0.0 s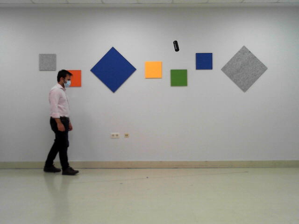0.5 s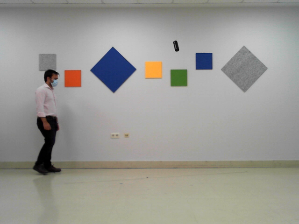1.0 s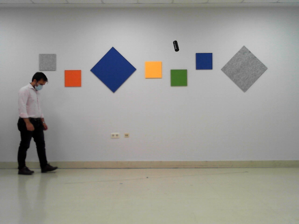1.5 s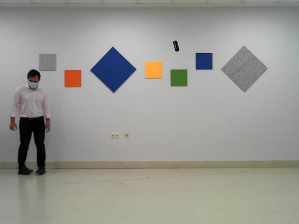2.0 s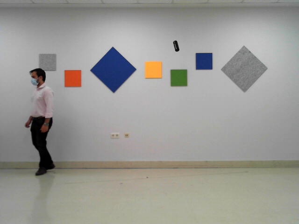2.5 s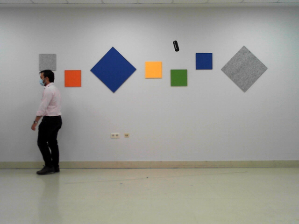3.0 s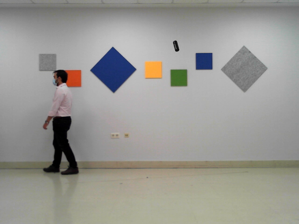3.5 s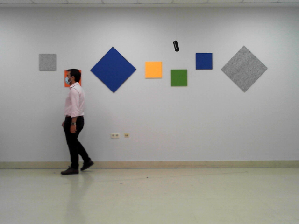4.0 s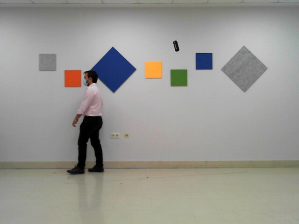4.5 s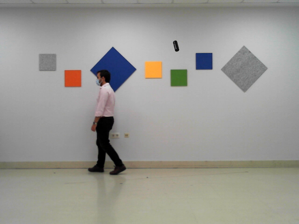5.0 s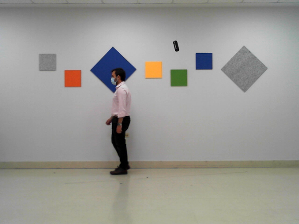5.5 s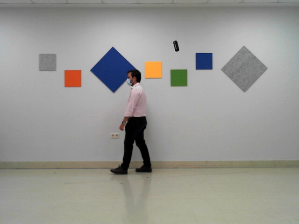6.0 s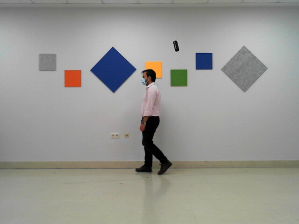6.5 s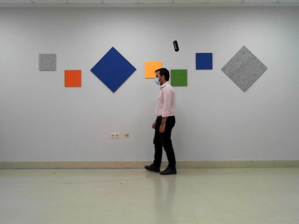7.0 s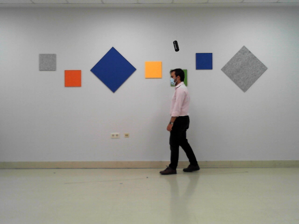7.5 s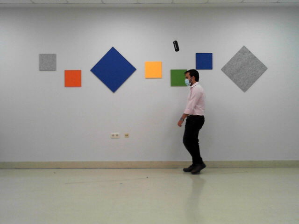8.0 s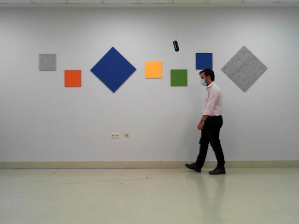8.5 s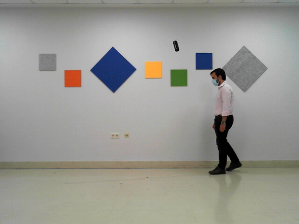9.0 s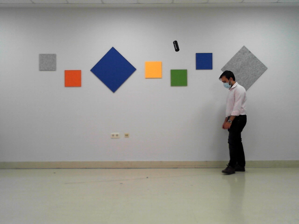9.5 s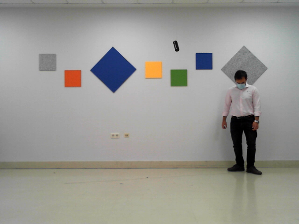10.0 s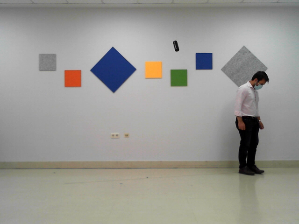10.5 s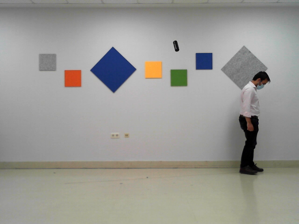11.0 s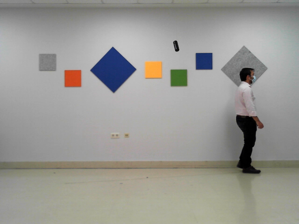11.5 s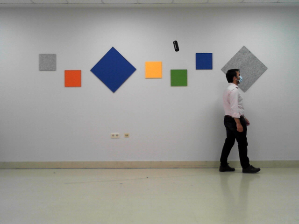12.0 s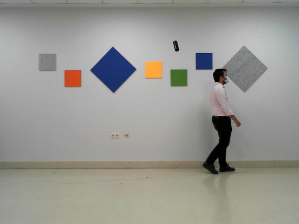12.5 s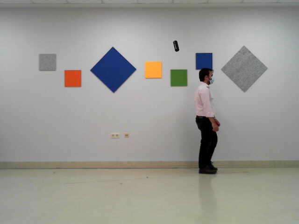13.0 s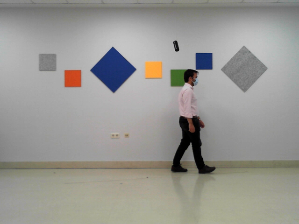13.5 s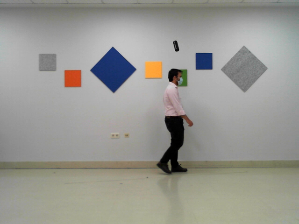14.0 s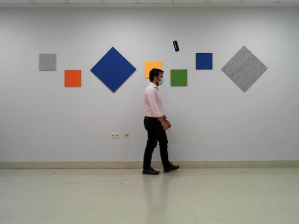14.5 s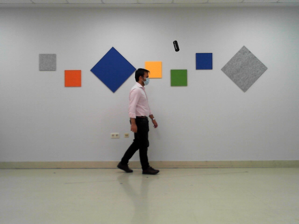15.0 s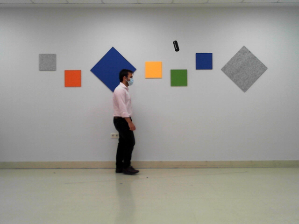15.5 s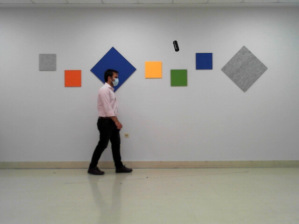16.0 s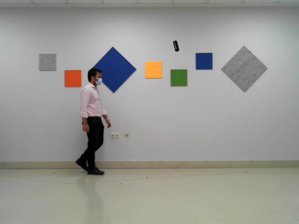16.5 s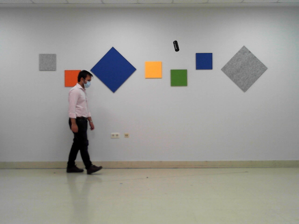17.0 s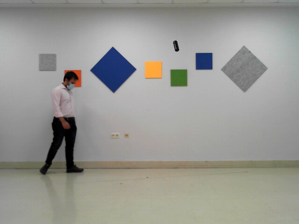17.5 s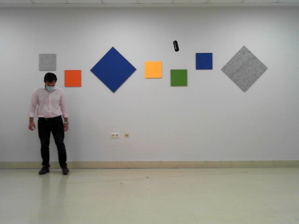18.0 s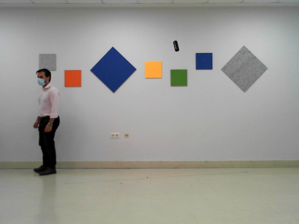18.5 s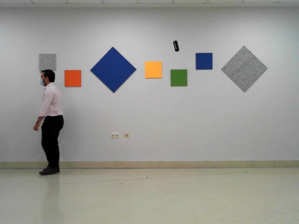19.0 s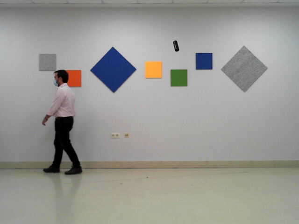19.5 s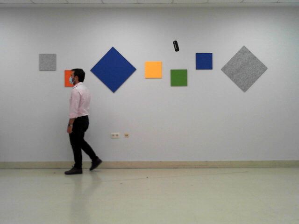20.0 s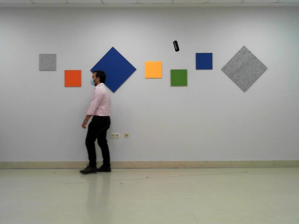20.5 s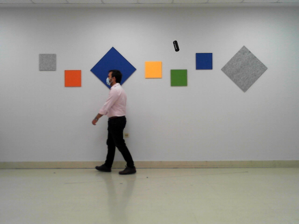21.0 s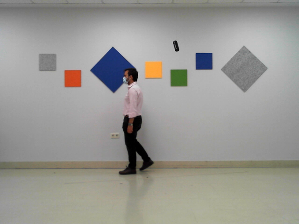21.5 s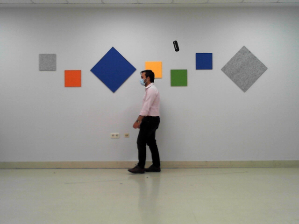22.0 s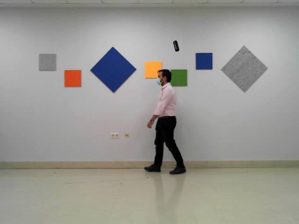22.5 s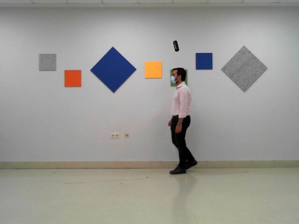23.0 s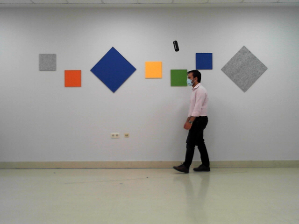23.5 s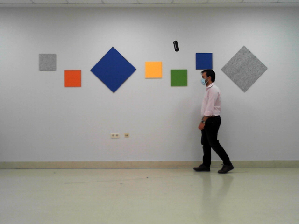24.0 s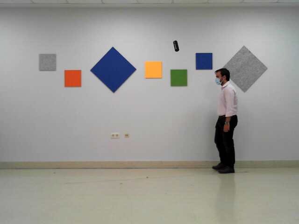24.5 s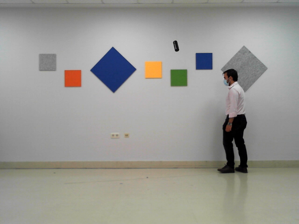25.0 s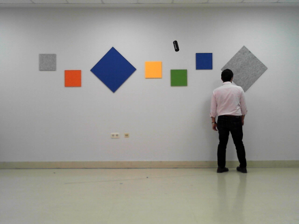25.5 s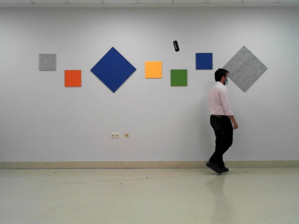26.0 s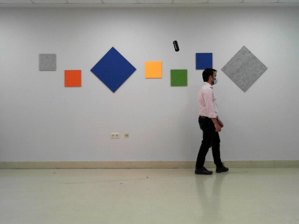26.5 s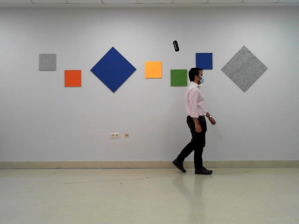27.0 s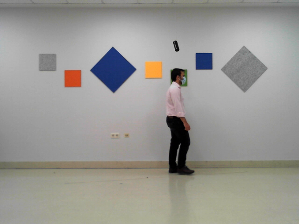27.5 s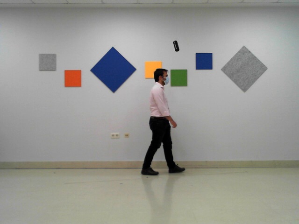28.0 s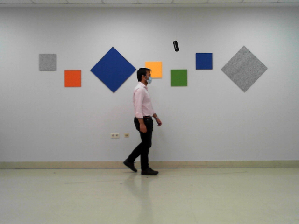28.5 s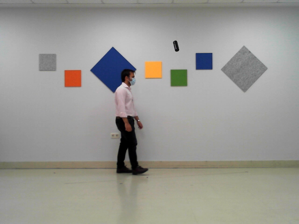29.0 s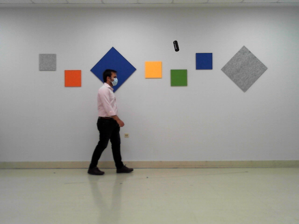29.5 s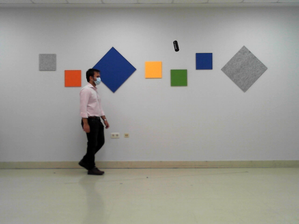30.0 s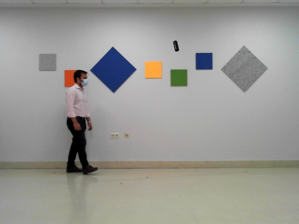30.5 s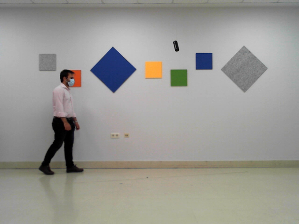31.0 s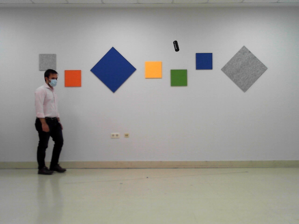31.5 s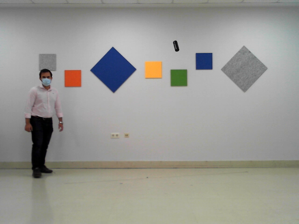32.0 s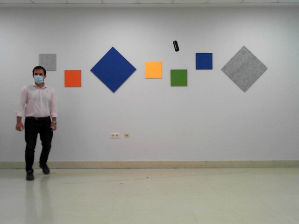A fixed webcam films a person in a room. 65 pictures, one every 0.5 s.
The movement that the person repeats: Walk backward.
